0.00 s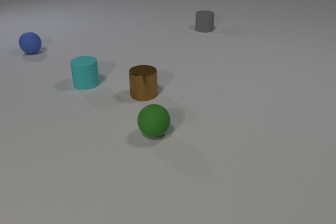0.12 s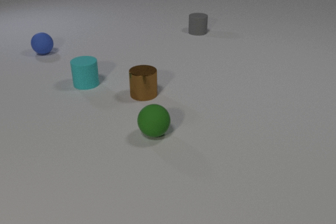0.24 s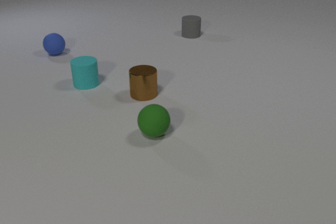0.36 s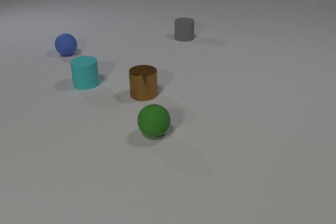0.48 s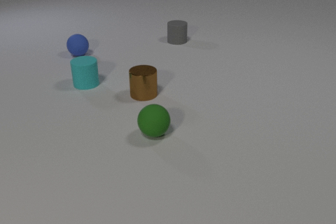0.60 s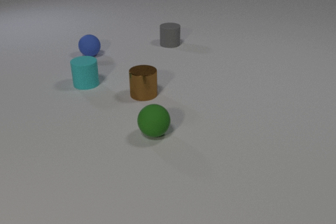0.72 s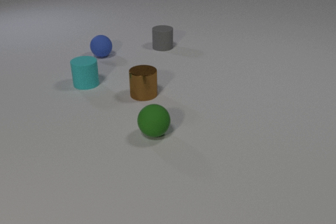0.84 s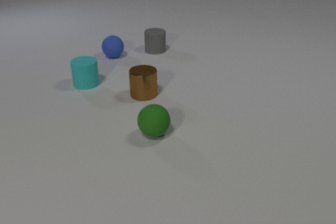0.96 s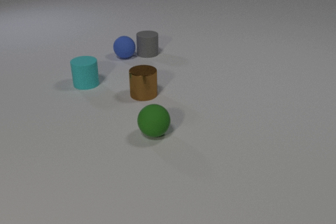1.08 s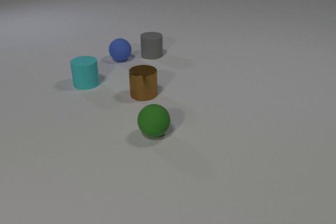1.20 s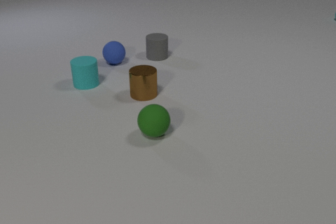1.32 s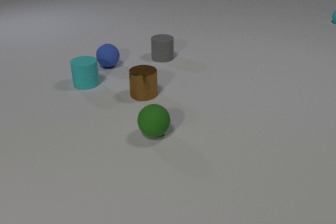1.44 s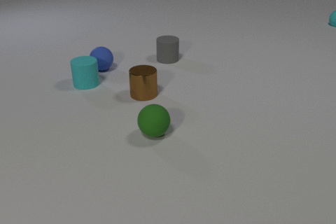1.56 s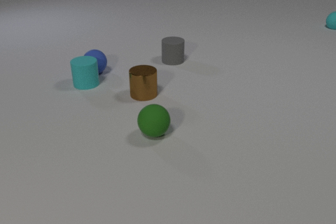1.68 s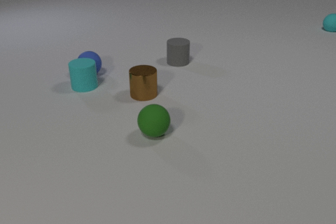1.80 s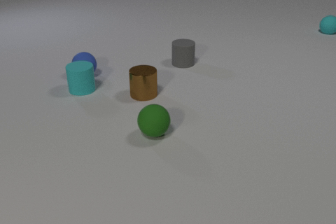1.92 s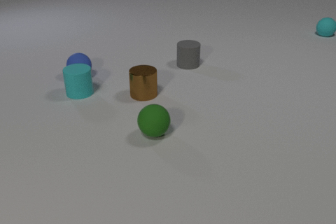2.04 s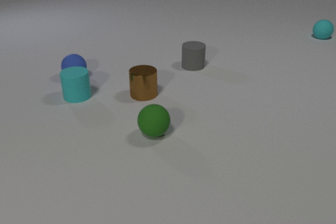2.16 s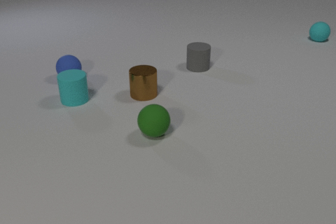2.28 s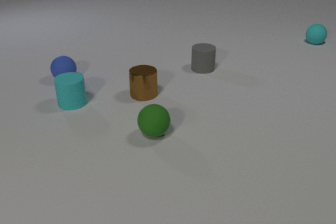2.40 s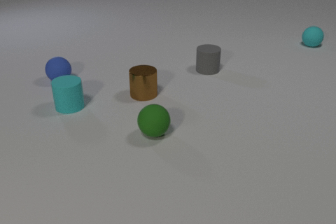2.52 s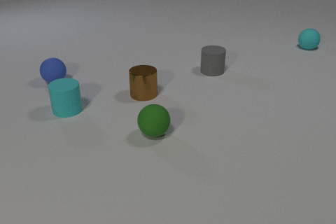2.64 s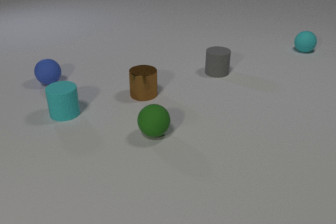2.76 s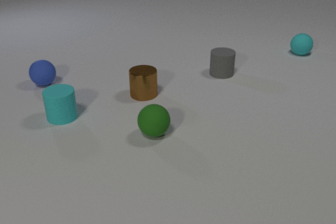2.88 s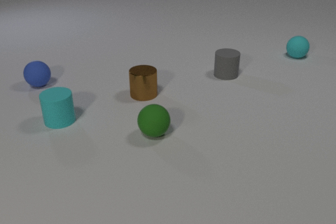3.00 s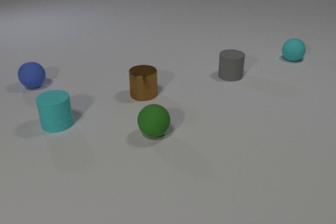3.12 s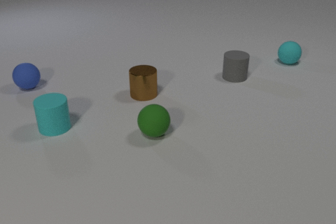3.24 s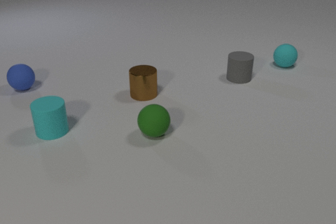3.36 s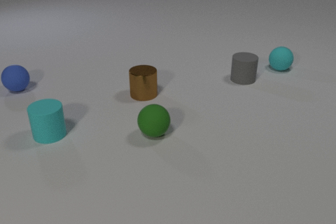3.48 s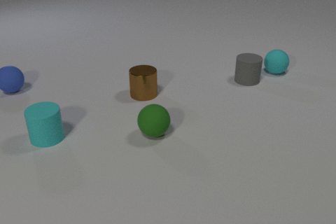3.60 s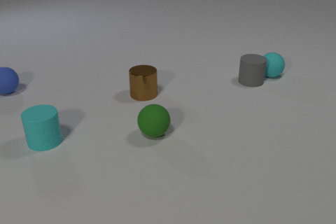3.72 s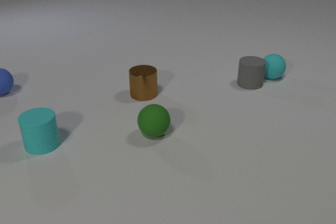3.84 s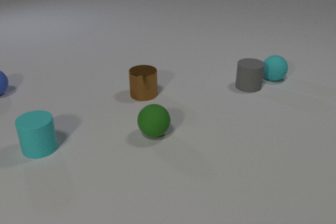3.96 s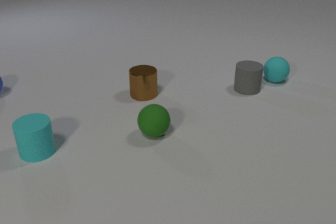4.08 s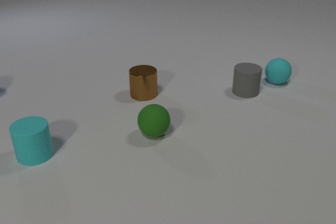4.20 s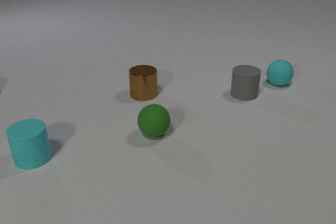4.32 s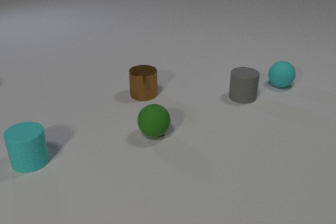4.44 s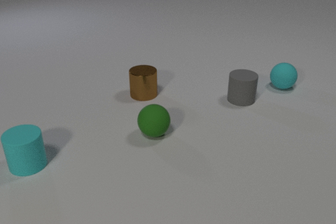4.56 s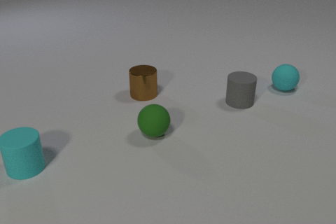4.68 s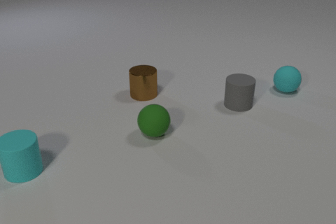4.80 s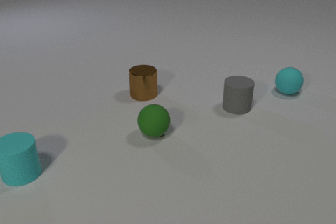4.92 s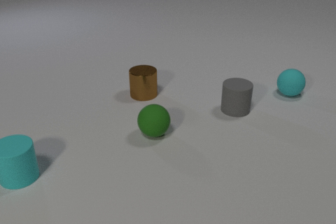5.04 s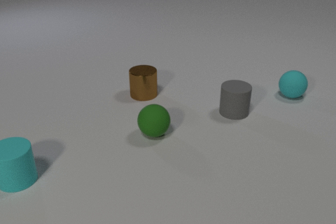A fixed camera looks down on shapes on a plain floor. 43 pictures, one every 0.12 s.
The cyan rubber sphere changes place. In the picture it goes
toward the camera.
The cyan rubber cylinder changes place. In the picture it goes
toward the camera.
0.00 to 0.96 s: The blue rubber sphere rolls to the right. The gray rubber cylinder slides toward the camera and to the left. The blue rubber sphere and the gray rubber cylinder collide.
0.96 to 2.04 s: The blue rubber sphere rolls to the left and toward the camera. The gray rubber cylinder slides to the right and toward the camera. The cyan rubber cylinder slides toward the camera. The cyan rubber sphere comes in at the right edge, rolls toward the camera. The blue rubber sphere and the cyan rubber cylinder collide.
2.04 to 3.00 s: The blue rubber sphere rolls to the left. The gray rubber cylinder slides to the right and toward the camera. The cyan rubber cylinder slides toward the camera. The cyan rubber sphere rolls toward the camera.
3.00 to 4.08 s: The blue rubber sphere rolls to the left, leaves at the left edge. The gray rubber cylinder slides toward the camera and to the right. The cyan rubber cylinder slides toward the camera and to the left. The cyan rubber sphere rolls toward the camera. The gray rubber cylinder and the cyan rubber sphere collide.
4.08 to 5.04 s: The gray rubber cylinder slides toward the camera. The cyan rubber cylinder slides toward the camera and to the left. The cyan rubber sphere rolls toward the camera and to the right.
What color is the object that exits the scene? blue.
How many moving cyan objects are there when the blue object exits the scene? 2.
How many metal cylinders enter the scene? 0.
